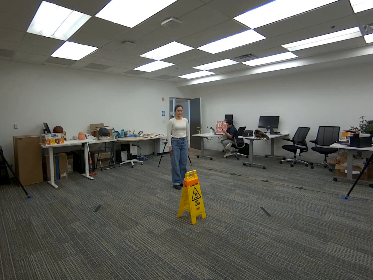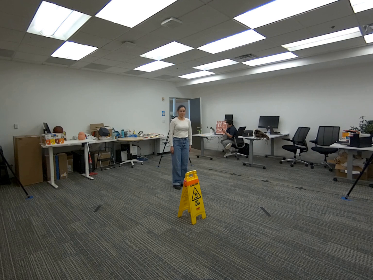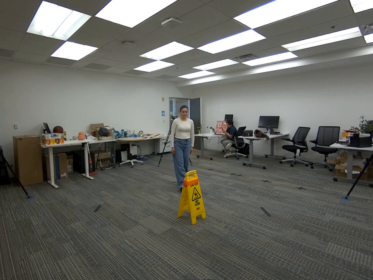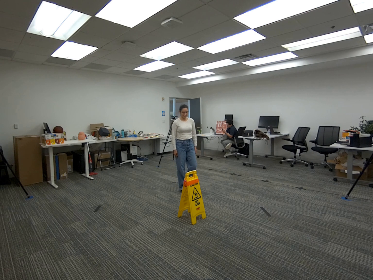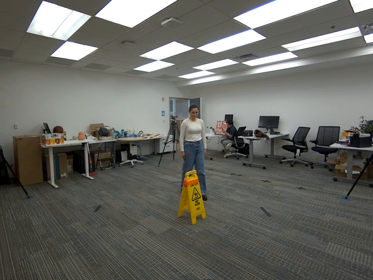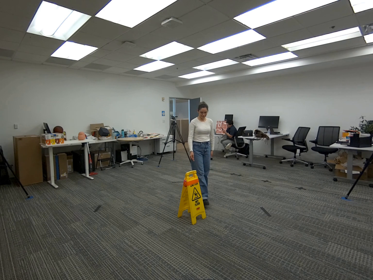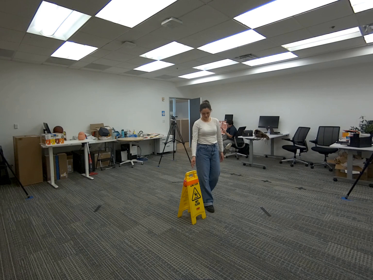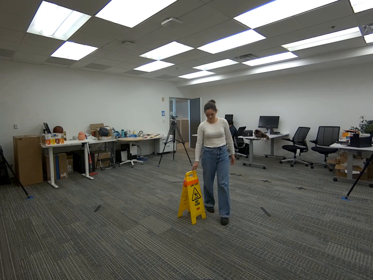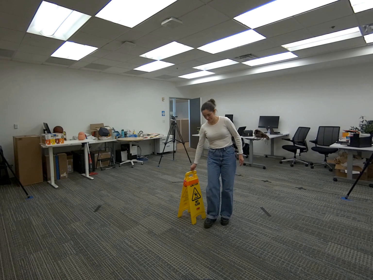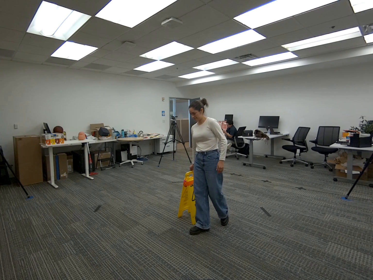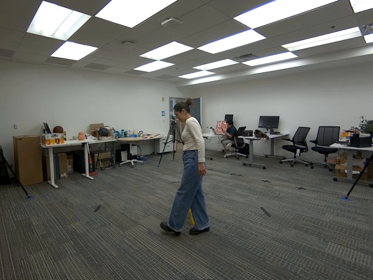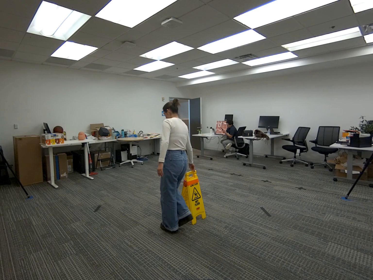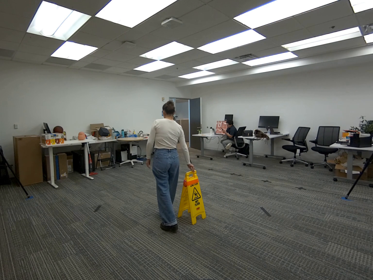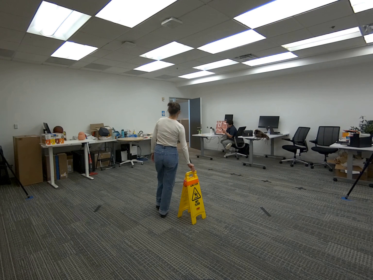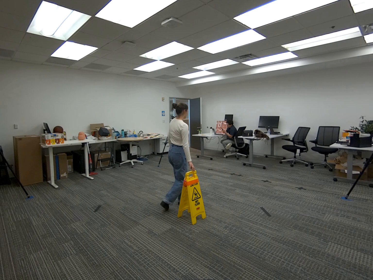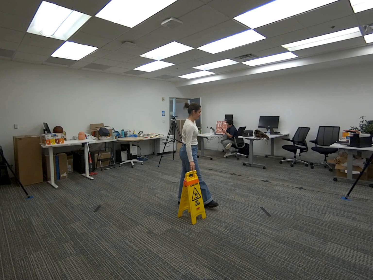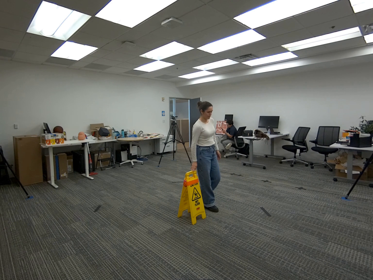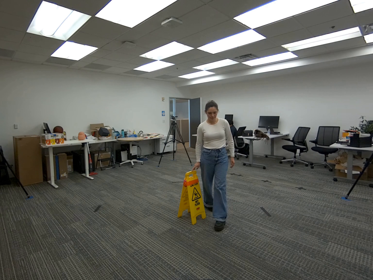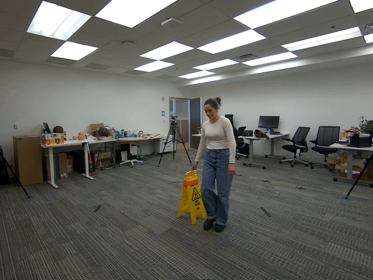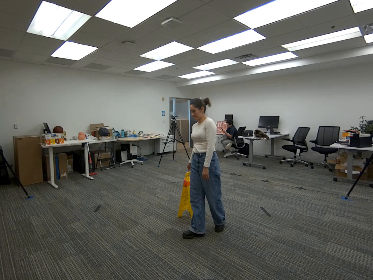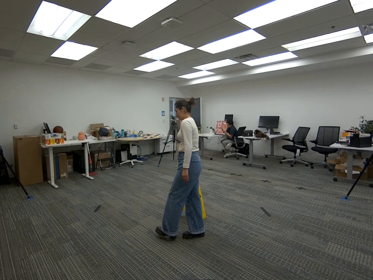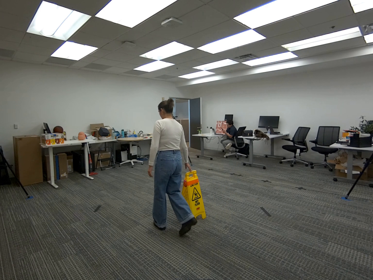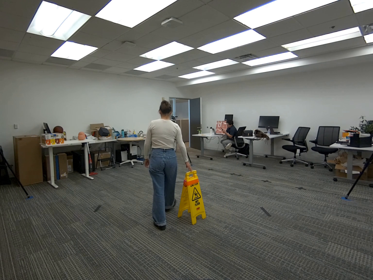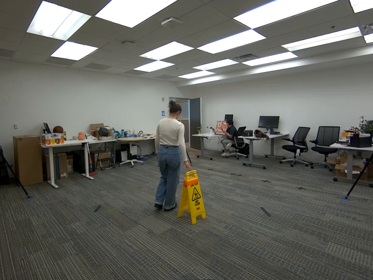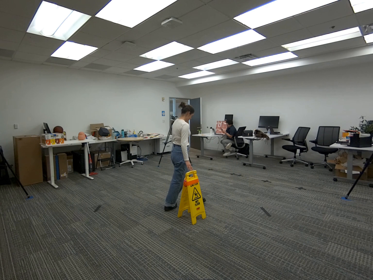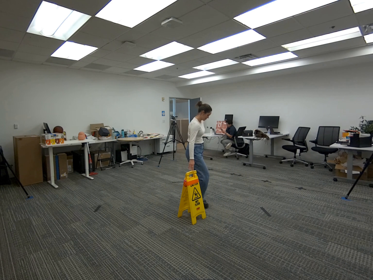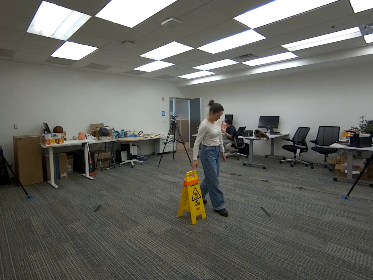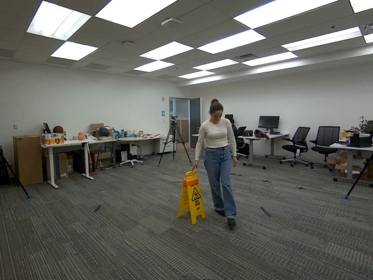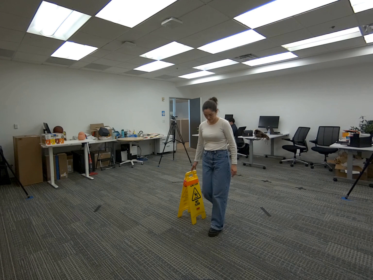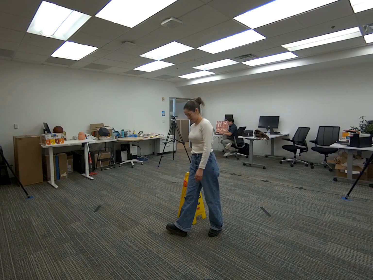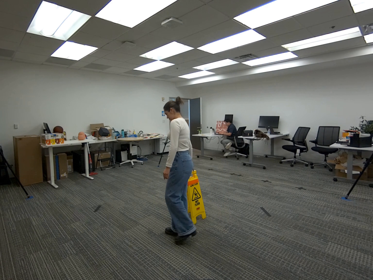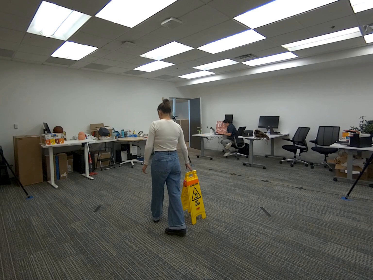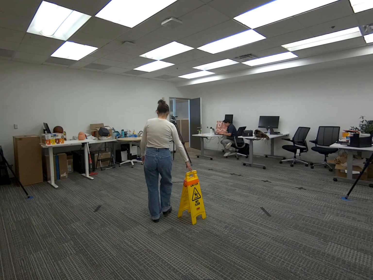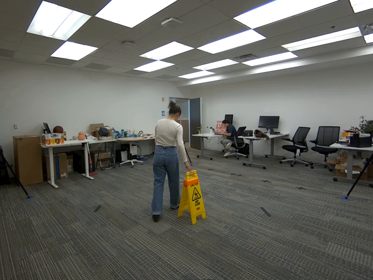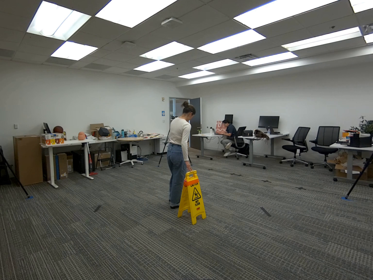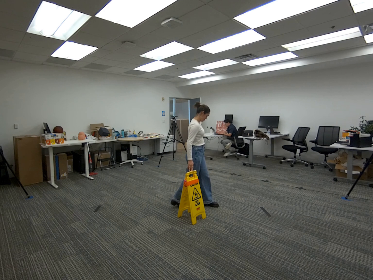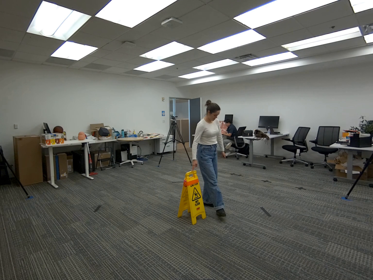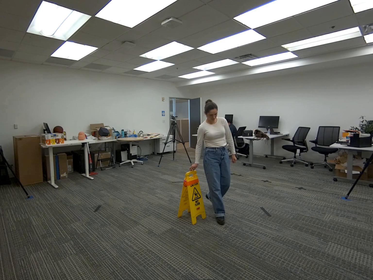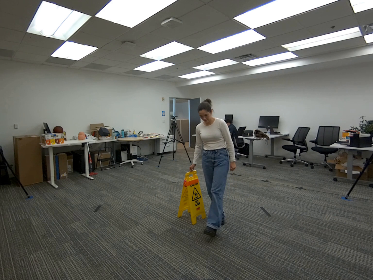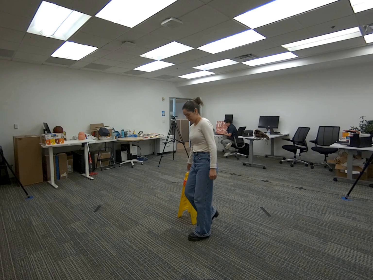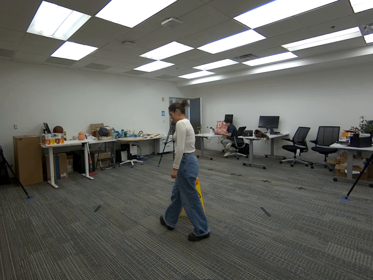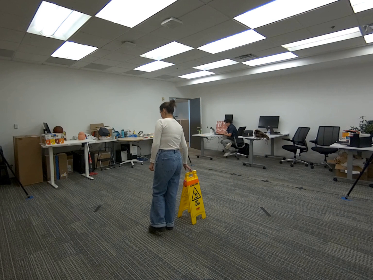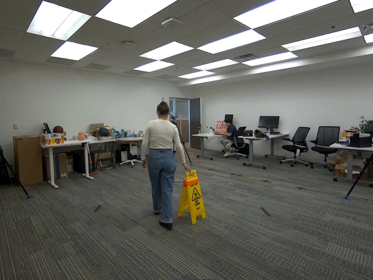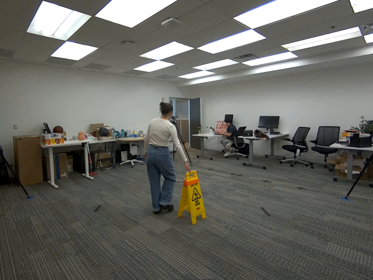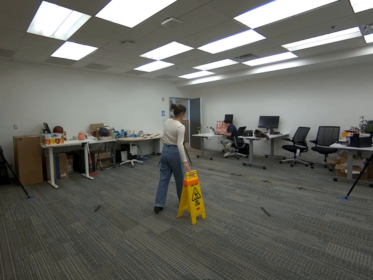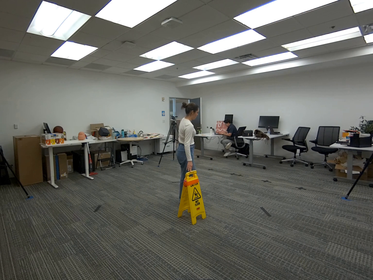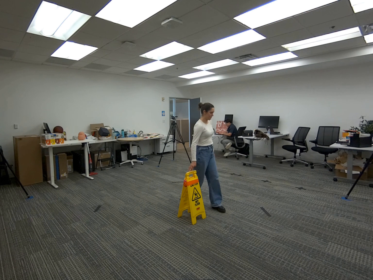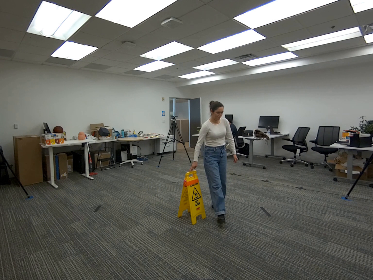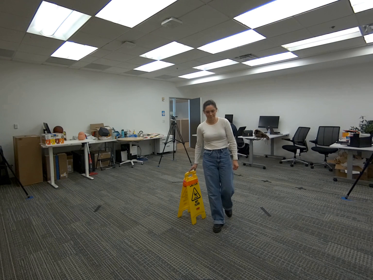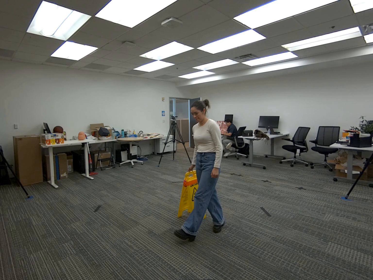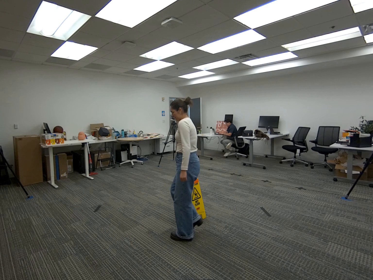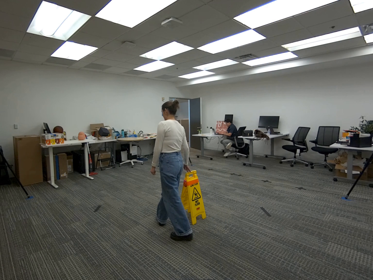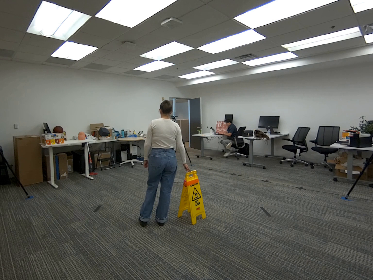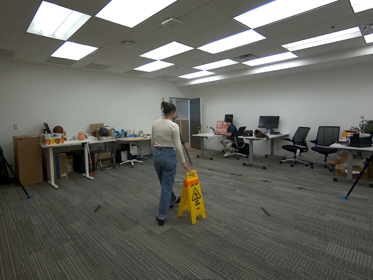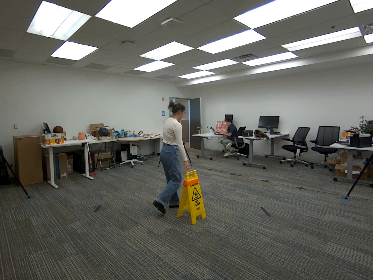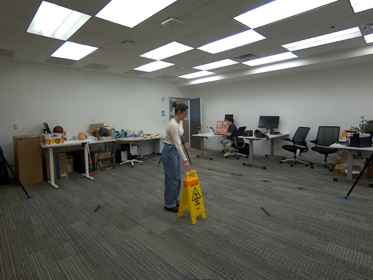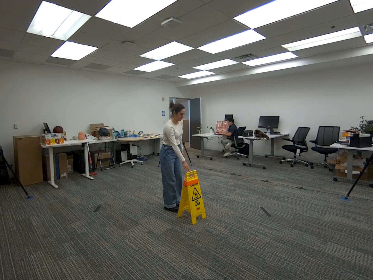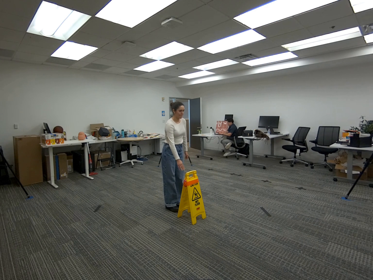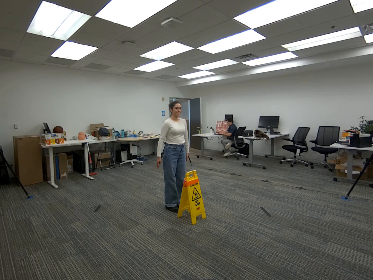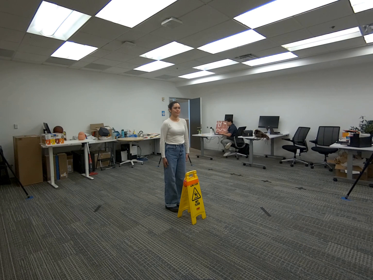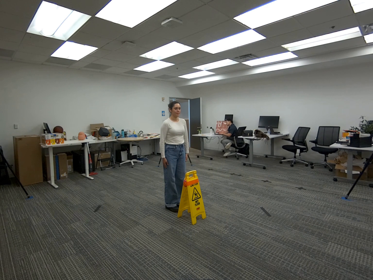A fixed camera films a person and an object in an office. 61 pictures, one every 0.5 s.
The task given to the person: Walk toward the sign and grasp the top with one hand. While keeping your hand on the sign, walk in a circle around it.
